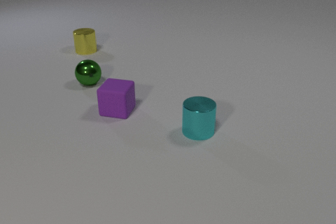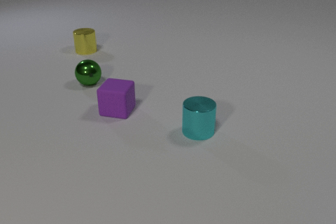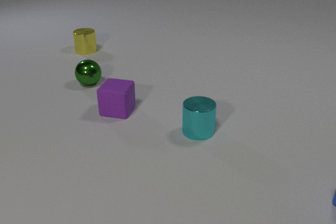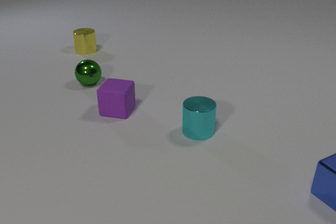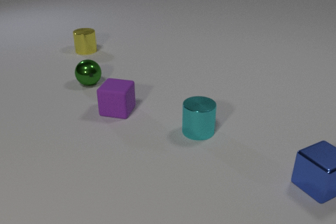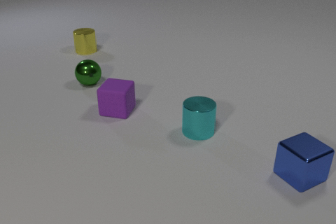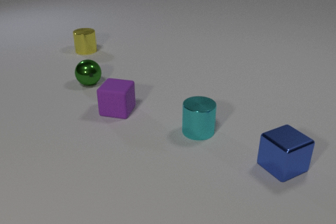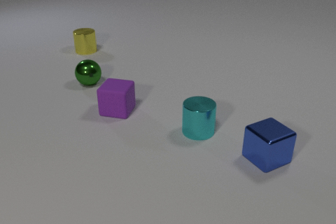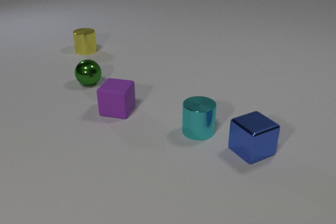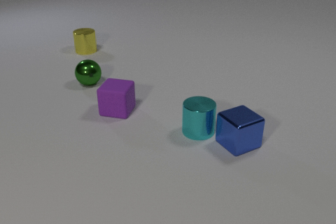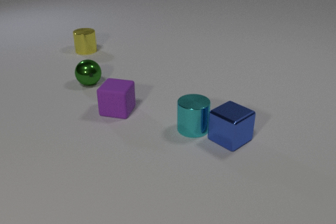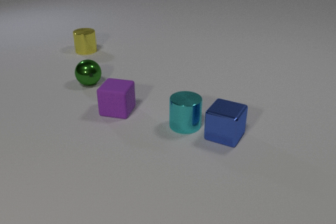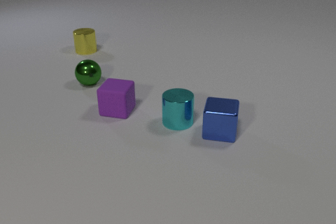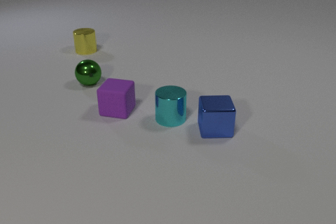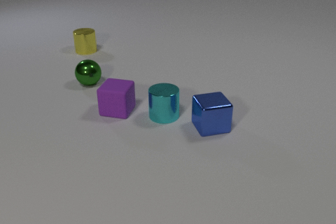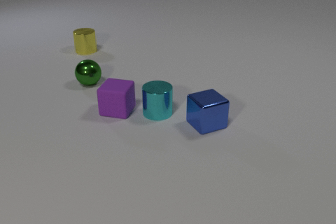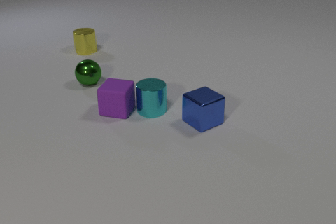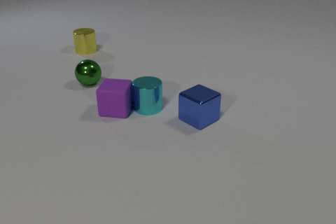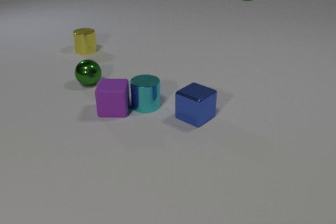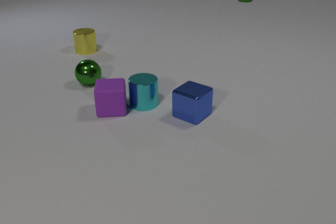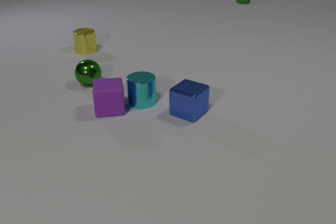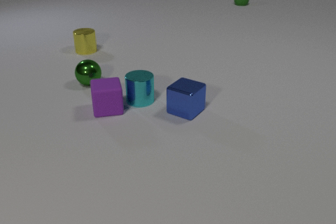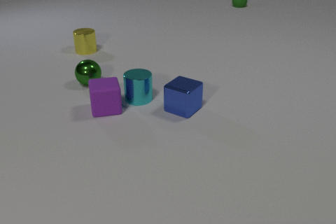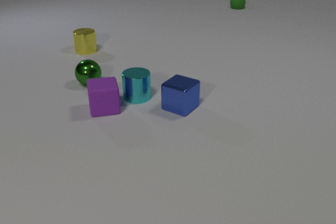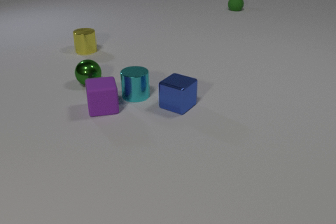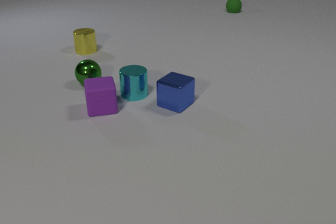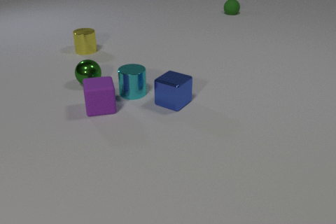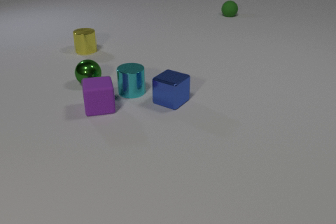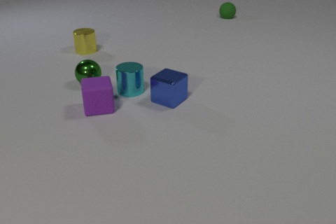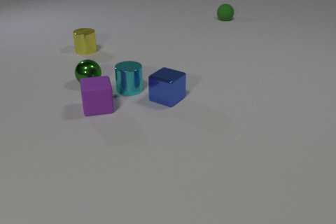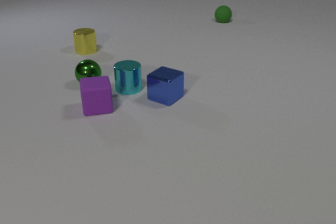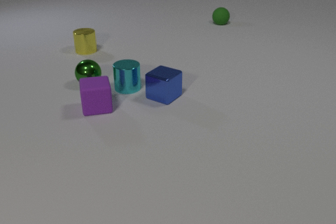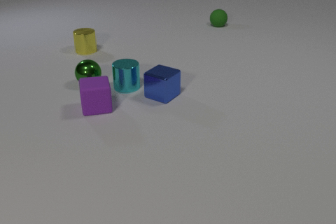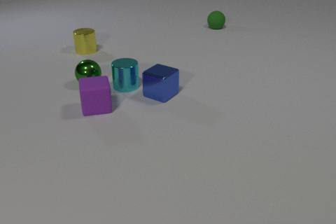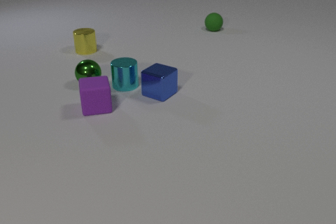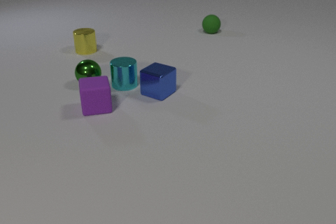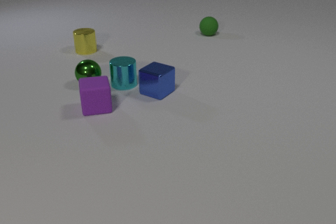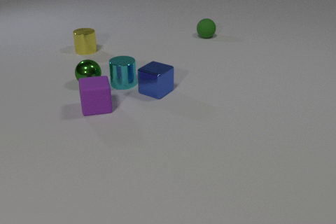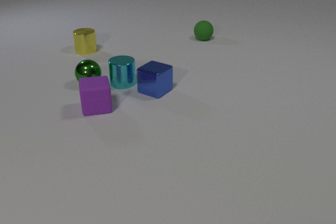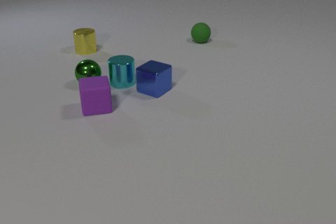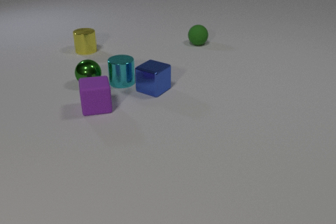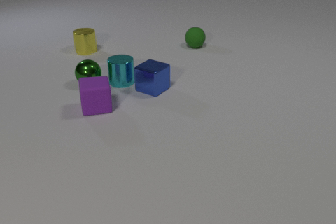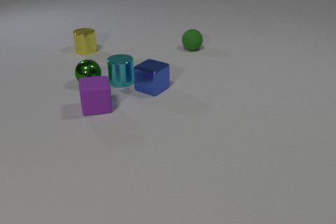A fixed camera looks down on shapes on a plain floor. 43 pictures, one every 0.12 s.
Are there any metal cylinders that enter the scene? no.
Are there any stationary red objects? no.
How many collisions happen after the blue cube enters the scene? 2.
0.00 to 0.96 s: The blue metal cube comes in at the right edge, slides to the left and away from the camera.
0.96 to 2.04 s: The blue metal cube slides to the left and away from the camera, spins so that its near face slides to the right, counterclockwise seen from above. The cyan metal cylinder slides to the left and away from the camera. The green rubber sphere comes in at the top edge. The blue metal cube and the cyan metal cylinder collide. The cyan metal cylinder and the purple rubber cube collide.
2.04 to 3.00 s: The blue metal cube slides away from the camera and to the left. The cyan metal cylinder slides away from the camera and to the left. The green rubber sphere rolls toward the camera. The purple rubber cube slides to the left and away from the camera, spins counterclockwise seen from above by about 30 degrees, its near face sliding to the right.
3.00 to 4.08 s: The blue metal cube slides away from the camera and to the left. The cyan metal cylinder slides away from the camera and to the left. The green rubber sphere rolls toward the camera.
4.08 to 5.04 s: The blue metal cube slides away from the camera and to the left. The cyan metal cylinder slides away from the camera. The green rubber sphere rolls toward the camera.
